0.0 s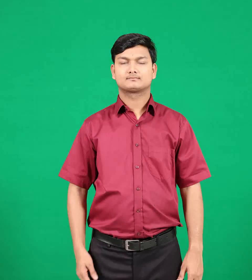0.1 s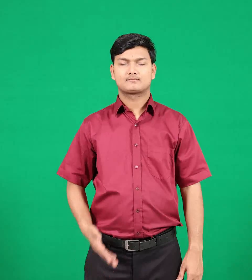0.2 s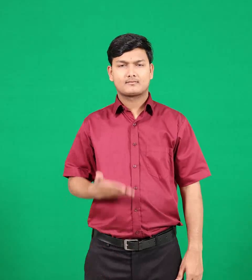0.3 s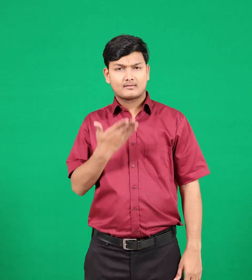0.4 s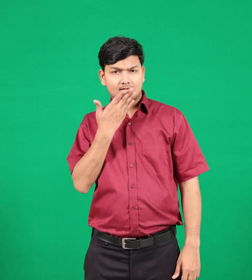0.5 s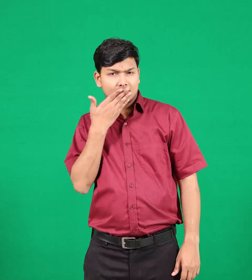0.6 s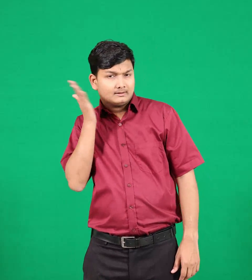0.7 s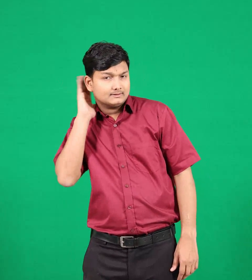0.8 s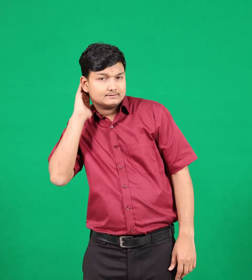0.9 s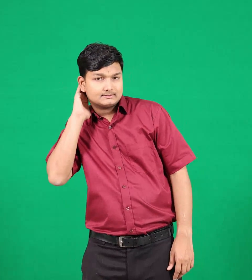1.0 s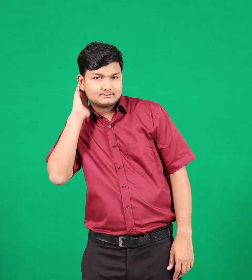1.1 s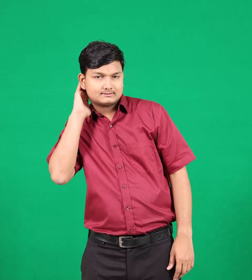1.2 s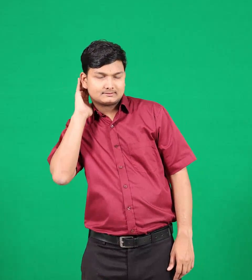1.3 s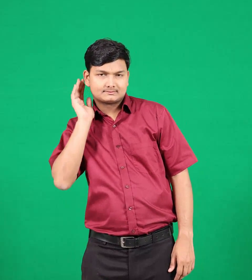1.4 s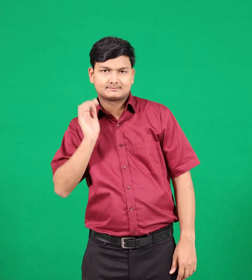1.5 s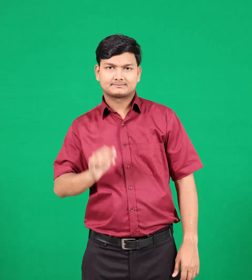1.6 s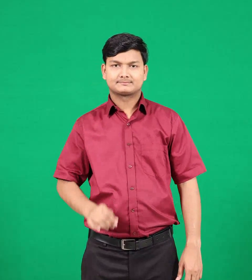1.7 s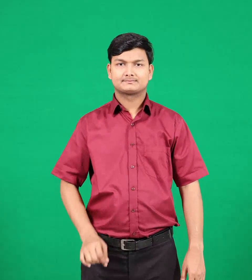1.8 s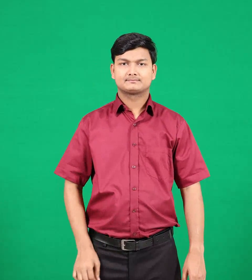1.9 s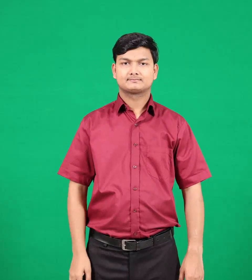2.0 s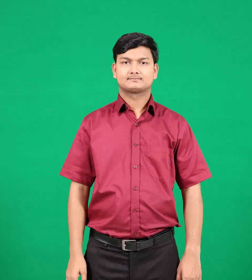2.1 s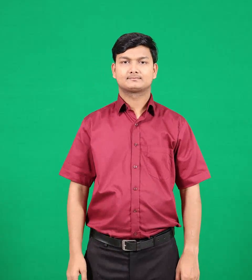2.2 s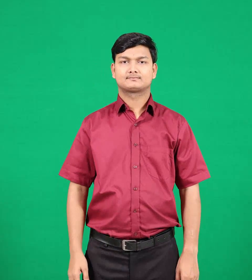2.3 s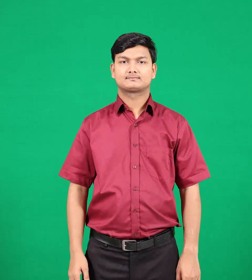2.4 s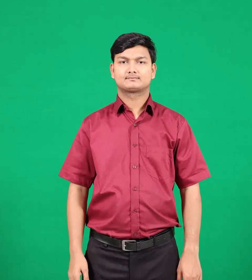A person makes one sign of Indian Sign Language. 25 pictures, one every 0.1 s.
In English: pretend
